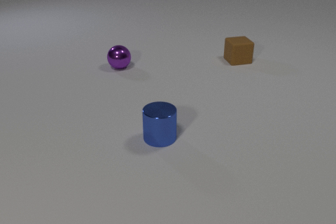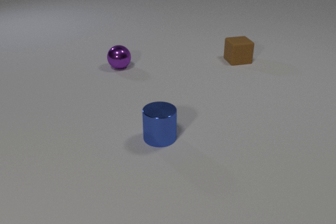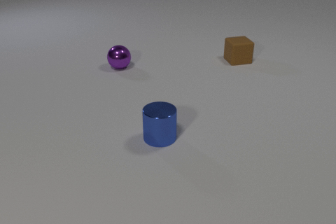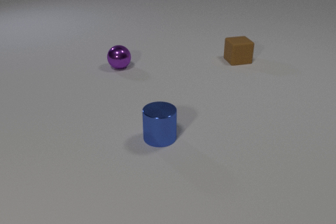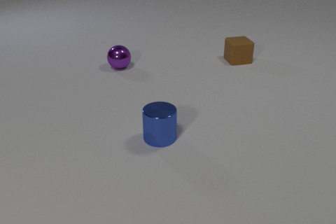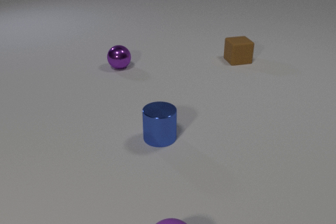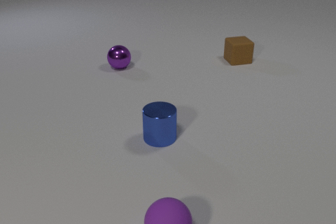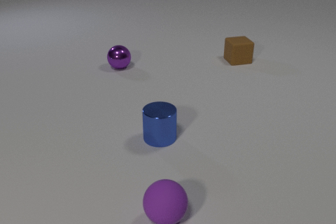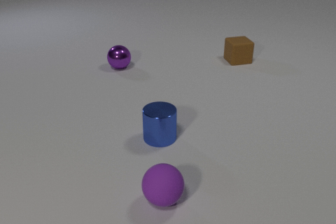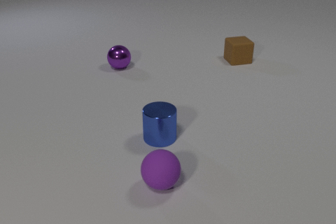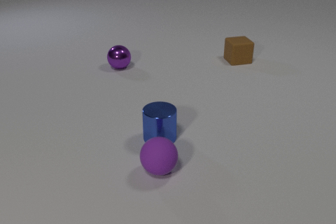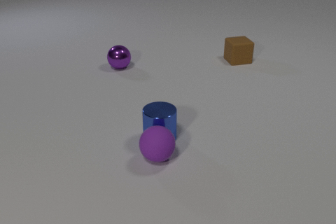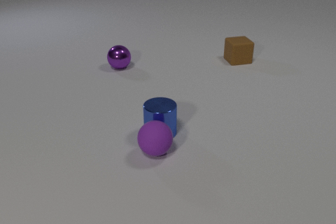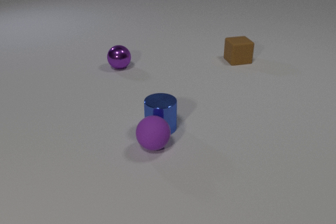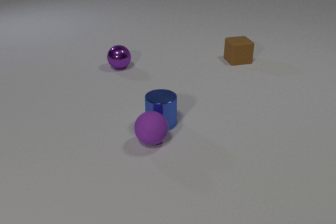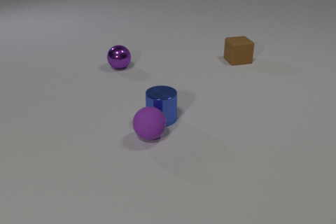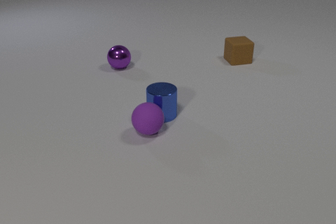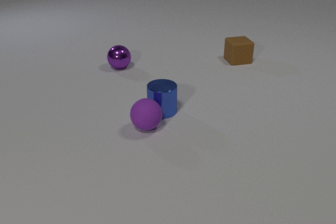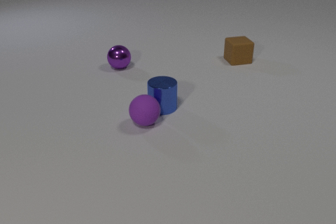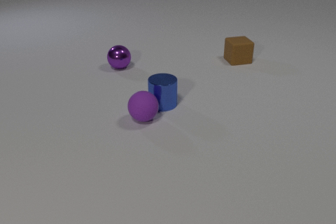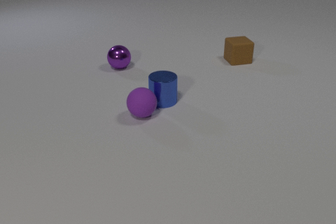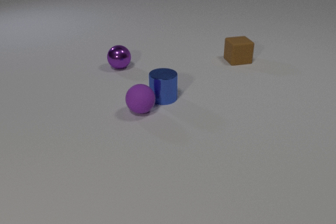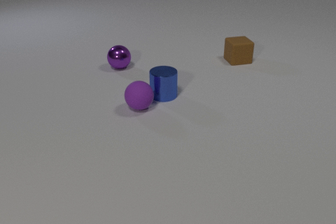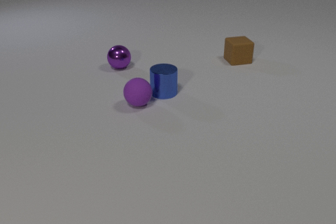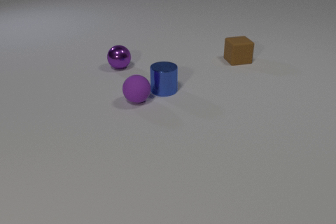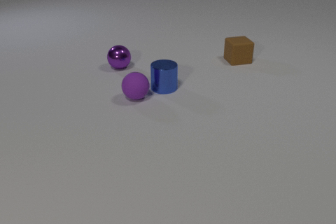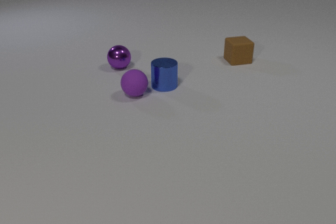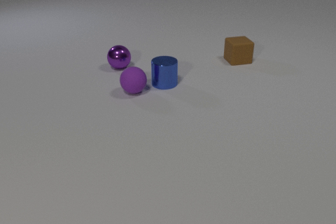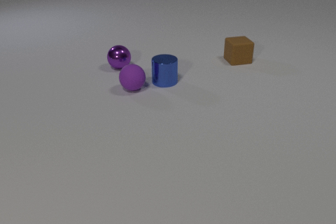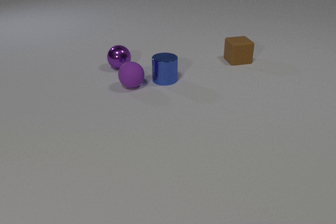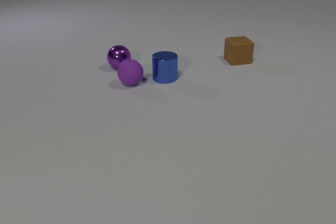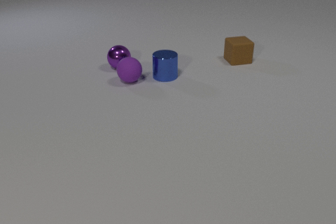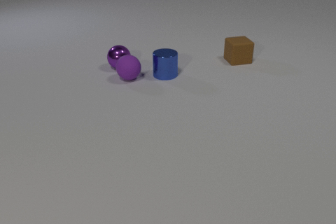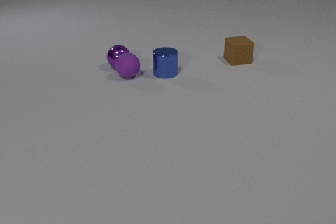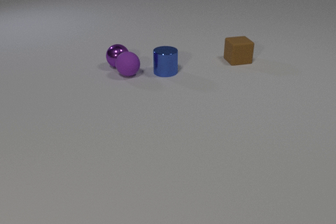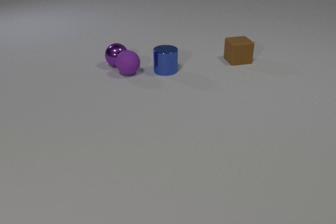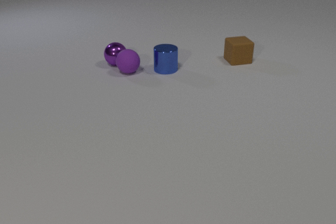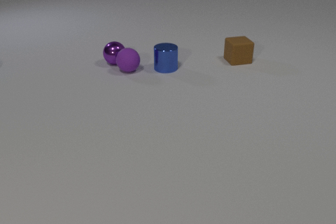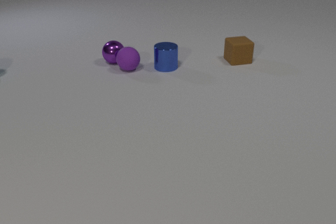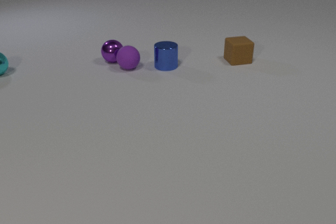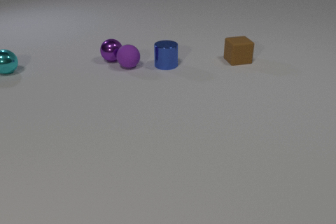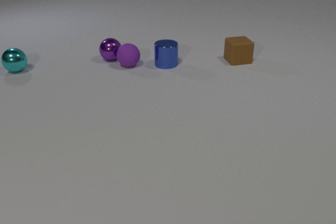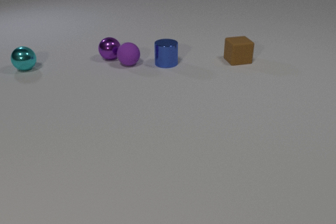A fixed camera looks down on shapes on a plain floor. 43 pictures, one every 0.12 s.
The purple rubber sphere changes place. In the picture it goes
away from the camera.
The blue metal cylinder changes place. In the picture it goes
away from the camera.
0.00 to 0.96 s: The purple rubber sphere comes in at the bottom edge, rolls away from the camera.
0.96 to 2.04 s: The purple rubber sphere rolls away from the camera. The blue metal cylinder slides away from the camera. The purple rubber sphere and the blue metal cylinder collide.
2.04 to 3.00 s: The purple rubber sphere rolls away from the camera. The blue metal cylinder slides away from the camera.
3.00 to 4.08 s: The purple rubber sphere rolls away from the camera. The blue metal cylinder slides away from the camera. The purple rubber sphere and the purple metal sphere collide.
4.08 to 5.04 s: The purple rubber sphere rolls away from the camera. The blue metal cylinder slides away from the camera. The purple metal sphere rolls away from the camera. The cyan metal sphere comes in at the left edge, rolls to the right.
How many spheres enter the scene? 2.
How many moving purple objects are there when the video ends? 2.
What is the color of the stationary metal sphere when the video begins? purple.
